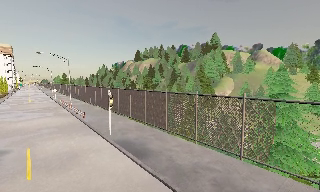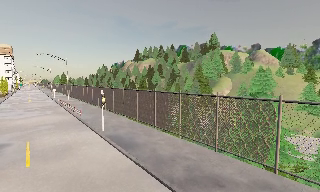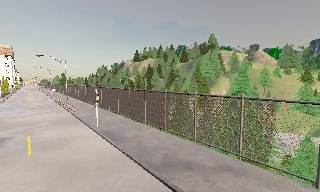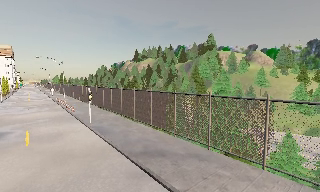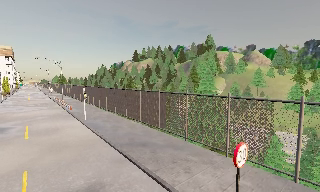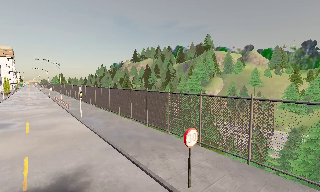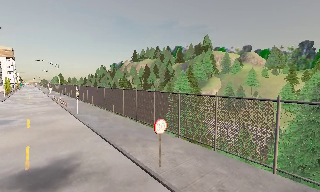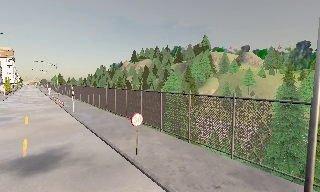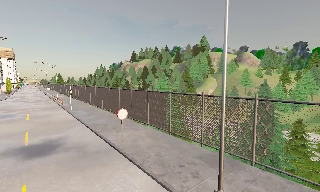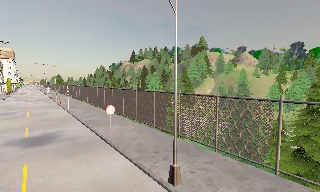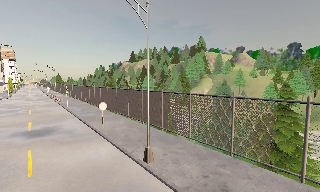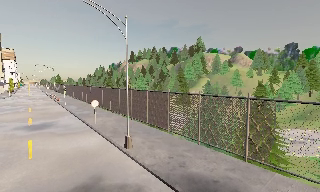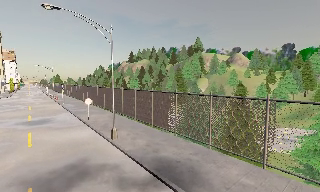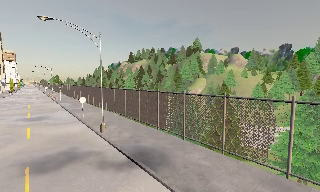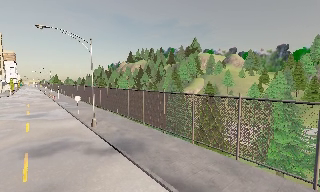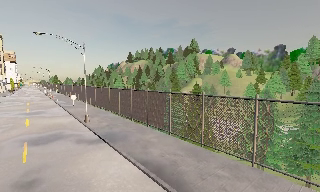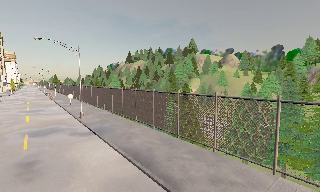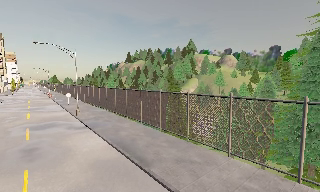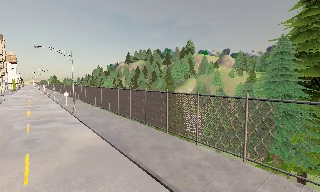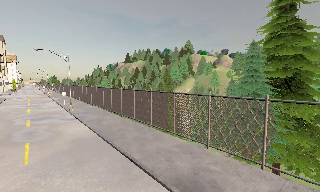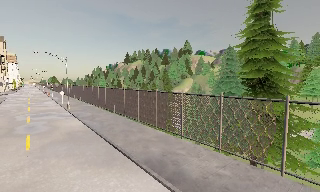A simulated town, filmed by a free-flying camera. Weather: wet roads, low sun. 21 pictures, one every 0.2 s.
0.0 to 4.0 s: The camera travels backward and to its right, about 35 m, so what stands in front gets smaller.
The film runs backward here.
